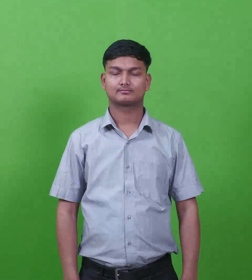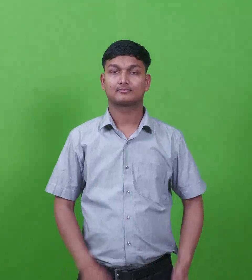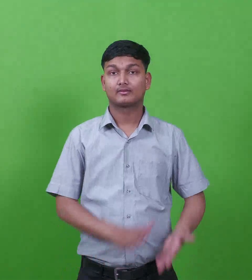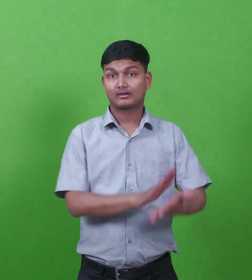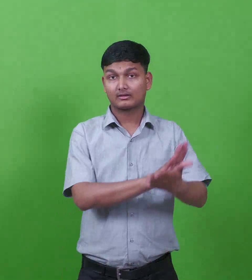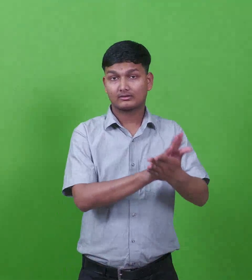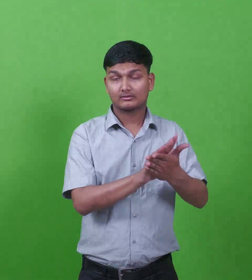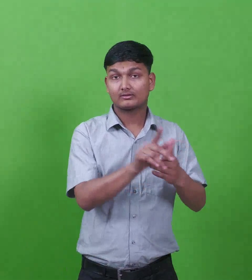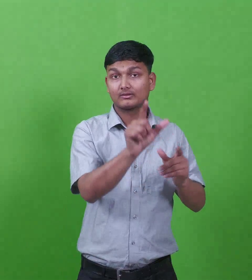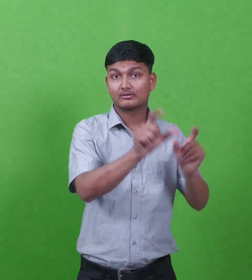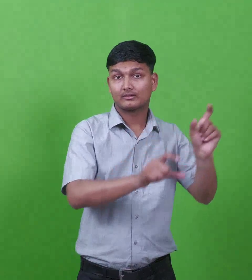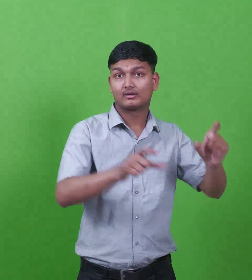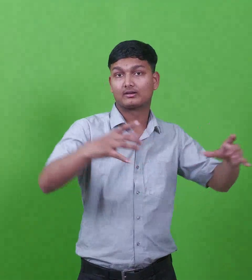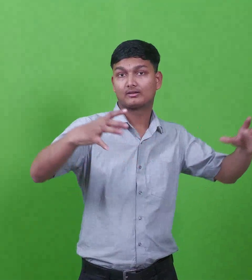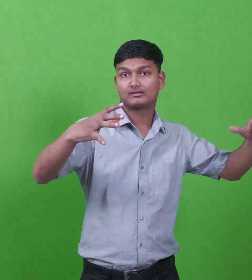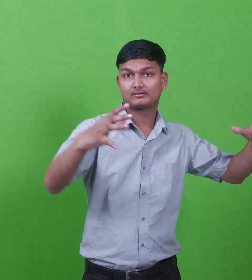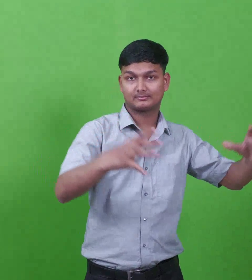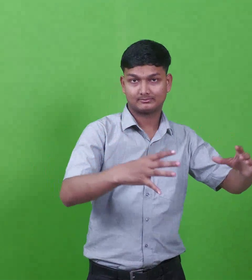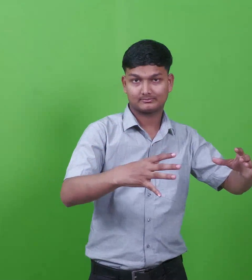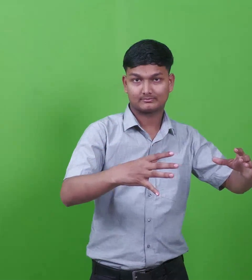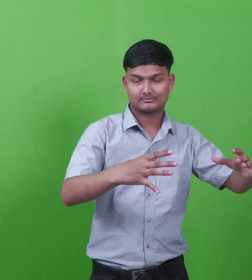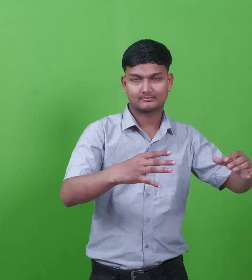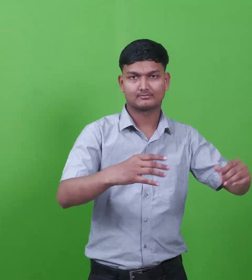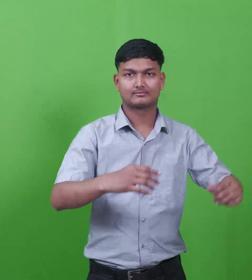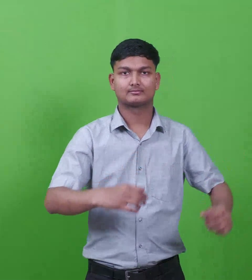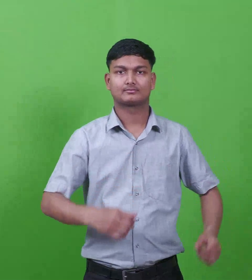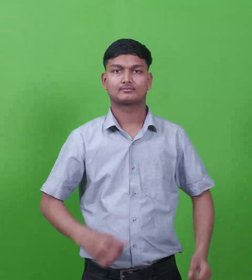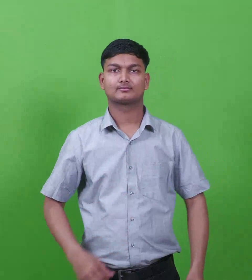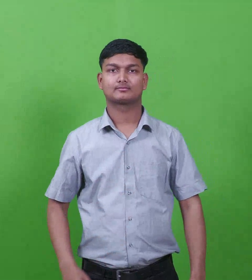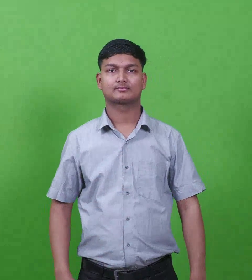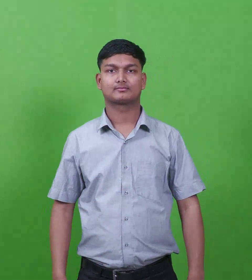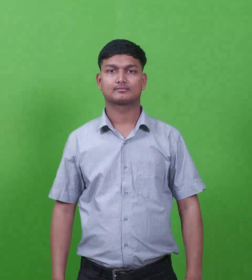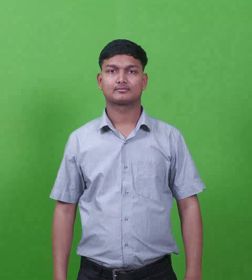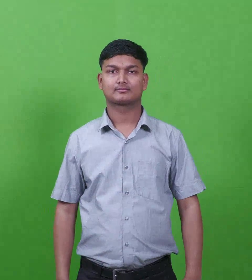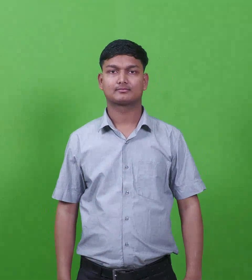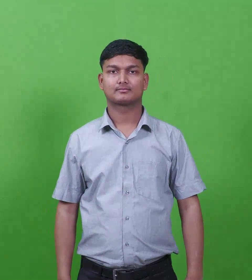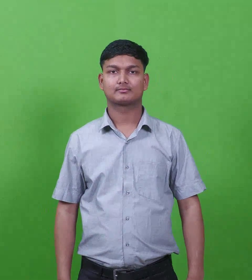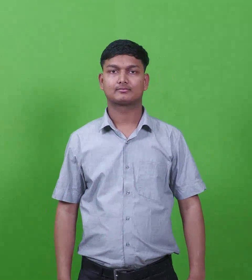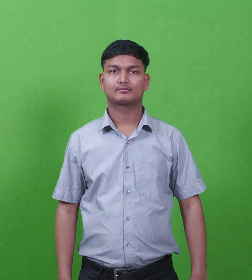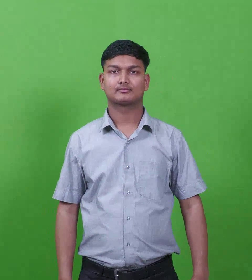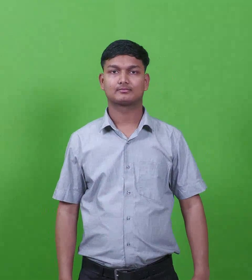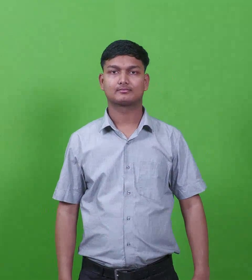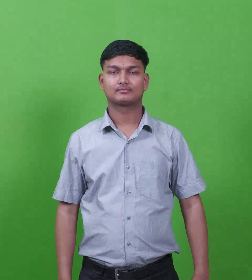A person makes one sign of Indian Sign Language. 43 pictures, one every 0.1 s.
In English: hivites
